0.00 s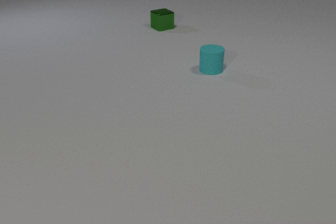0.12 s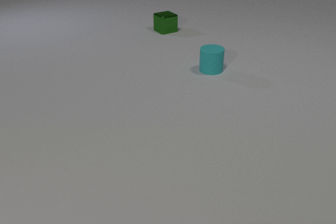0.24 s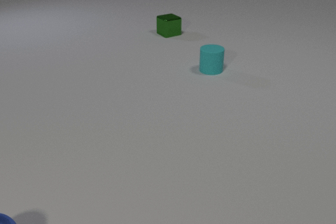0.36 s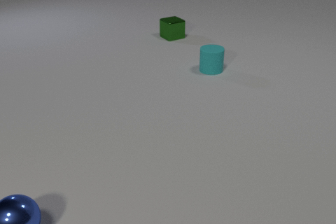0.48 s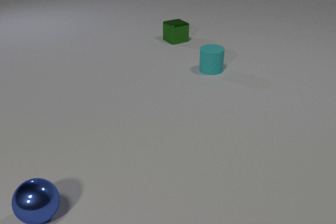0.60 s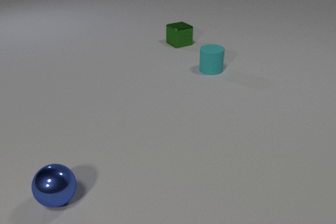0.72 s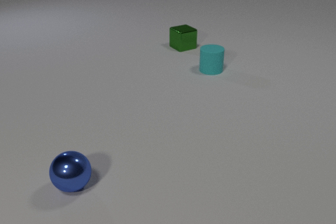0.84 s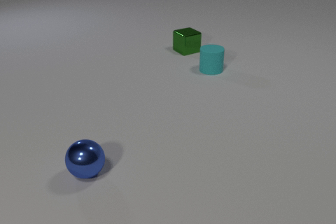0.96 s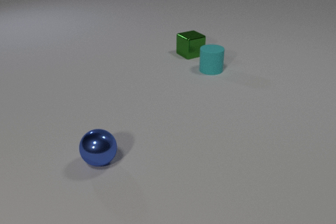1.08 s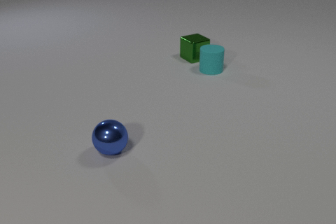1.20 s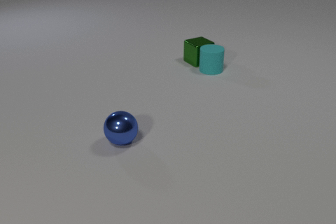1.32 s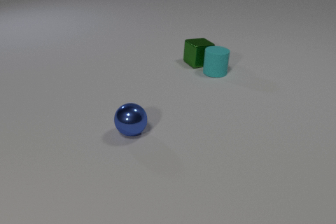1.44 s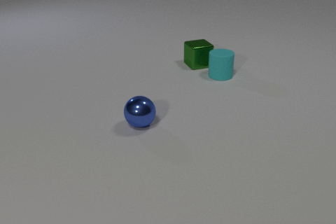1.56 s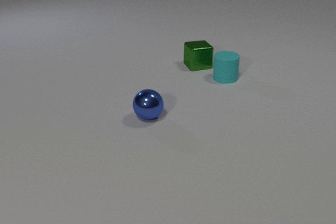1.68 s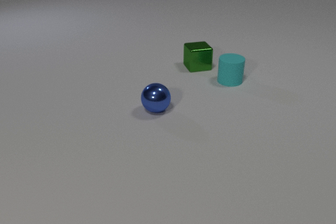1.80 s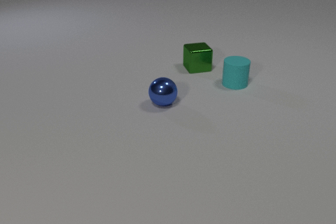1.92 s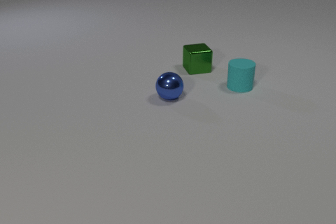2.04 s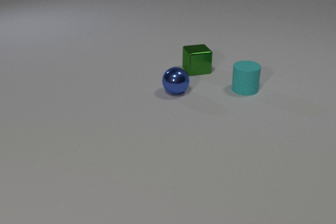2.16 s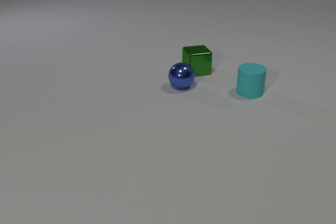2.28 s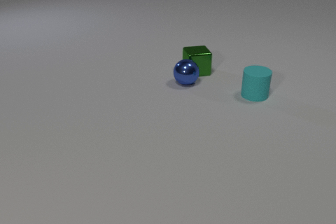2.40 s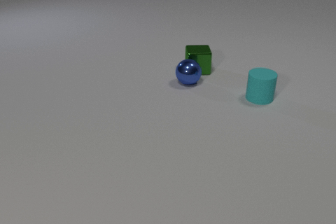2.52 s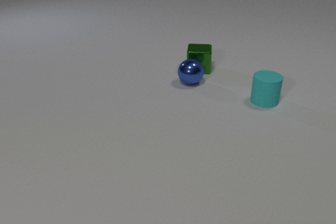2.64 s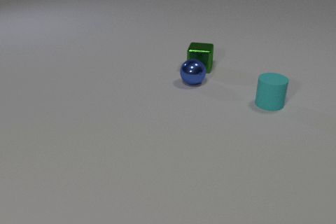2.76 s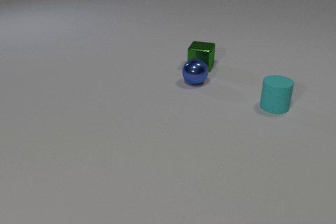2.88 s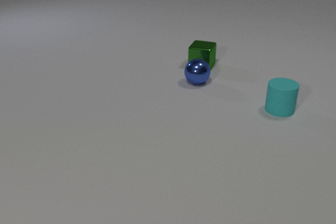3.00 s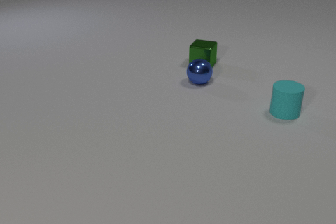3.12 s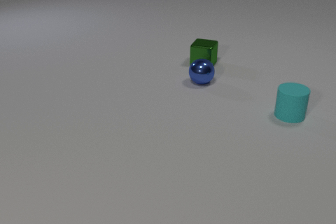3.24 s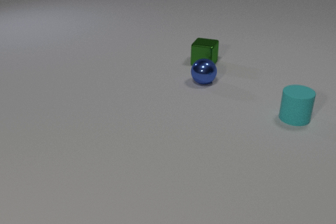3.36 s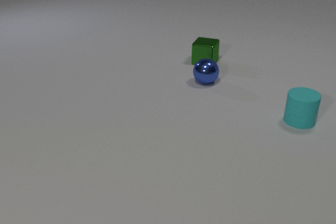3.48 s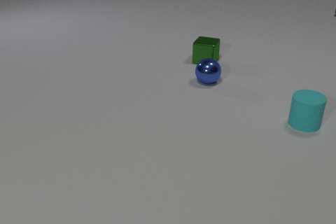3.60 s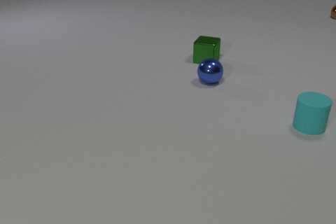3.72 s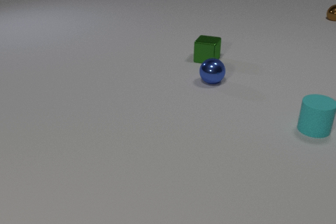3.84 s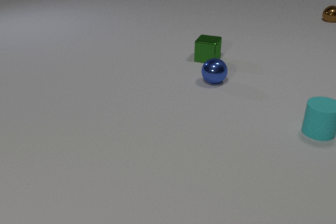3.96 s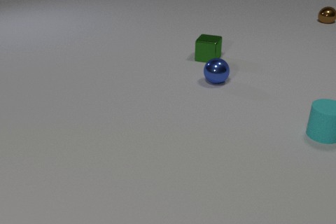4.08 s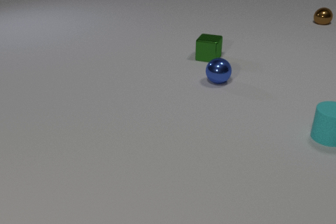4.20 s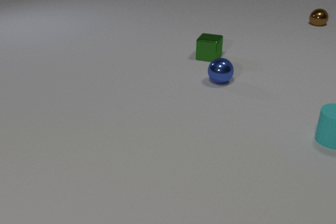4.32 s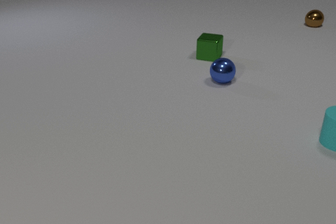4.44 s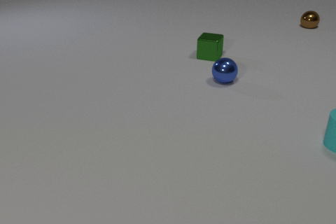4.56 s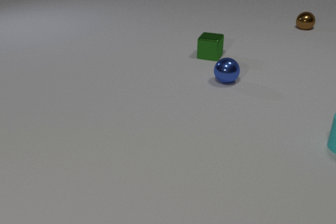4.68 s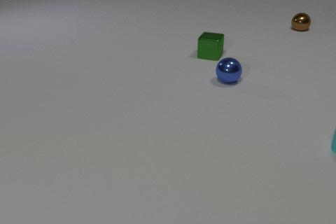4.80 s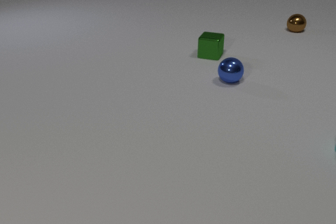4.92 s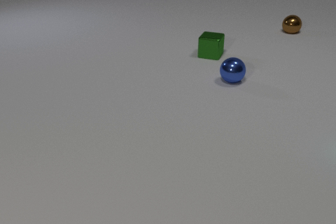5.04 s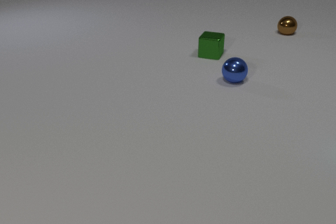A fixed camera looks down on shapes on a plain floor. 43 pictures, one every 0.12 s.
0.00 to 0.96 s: The green metal cube slides toward the camera. The blue metal sphere comes in at the bottom edge, rolls away from the camera and to the right.
0.96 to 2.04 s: The green metal cube slides toward the camera. The cyan rubber cylinder slides toward the camera and to the right. The blue metal sphere rolls away from the camera and to the right. The green metal cube and the cyan rubber cylinder collide.
2.04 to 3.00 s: The green metal cube slides away from the camera and to the right, spins clockwise seen from above by about 30 degrees, its near face sliding to the left. The cyan rubber cylinder slides to the right and toward the camera. The blue metal sphere rolls to the right and away from the camera. The green metal cube and the blue metal sphere collide.
3.00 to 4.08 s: The green metal cube slides away from the camera. The cyan rubber cylinder slides to the right and toward the camera. The blue metal sphere rolls to the right. The brown metal sphere comes in at the right edge, rolls toward the camera and to the left.
4.08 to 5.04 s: The green metal cube slides away from the camera. The cyan rubber cylinder slides to the right and toward the camera, leaves at the right edge. The blue metal sphere rolls to the right. The brown metal sphere rolls toward the camera and to the left.
How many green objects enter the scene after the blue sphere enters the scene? 0.
How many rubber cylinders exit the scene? 1.
How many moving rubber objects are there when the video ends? 0.
